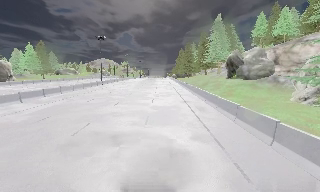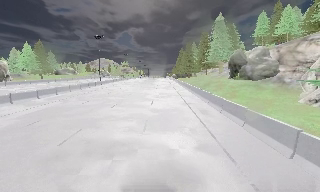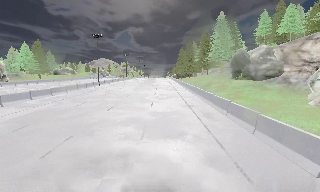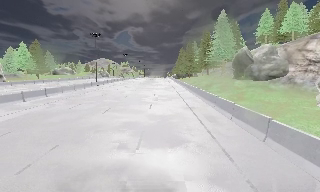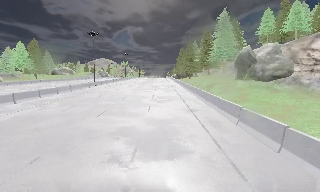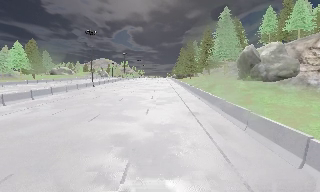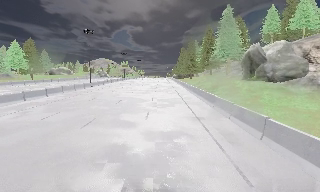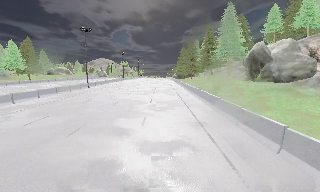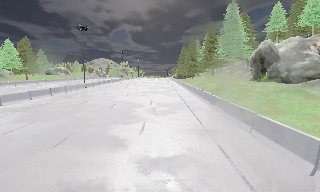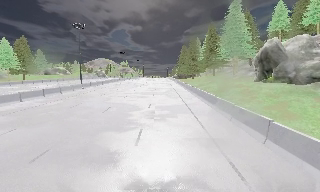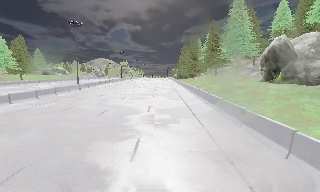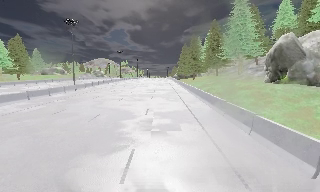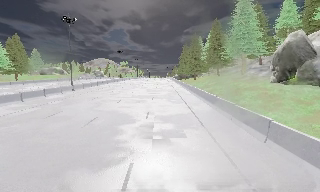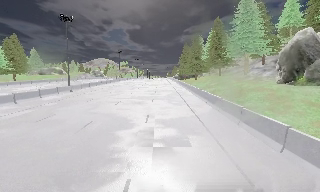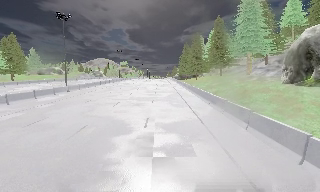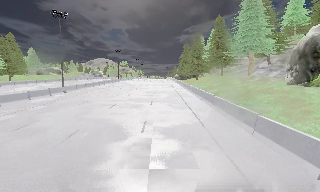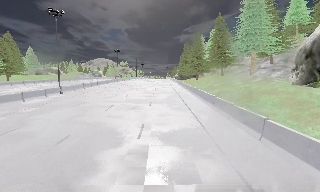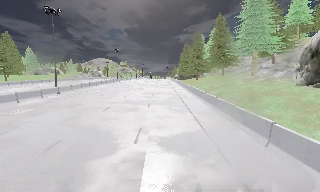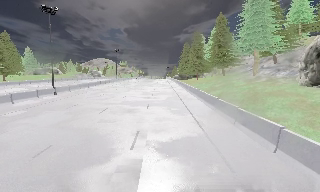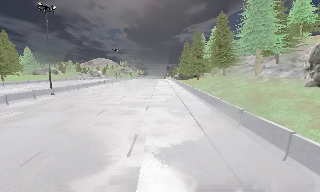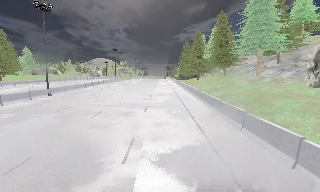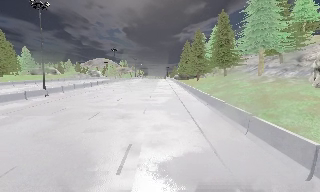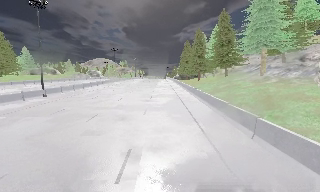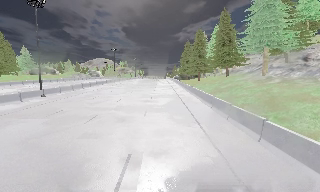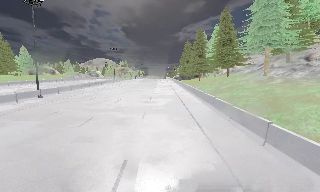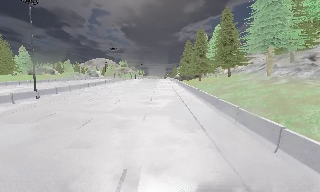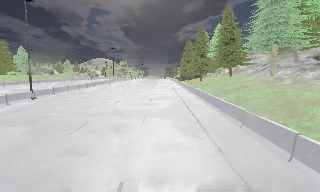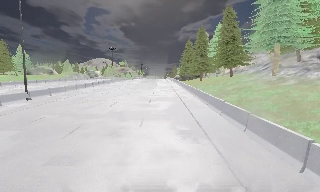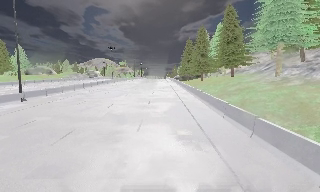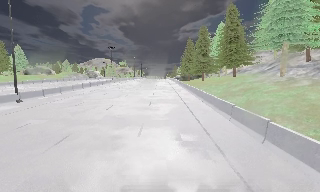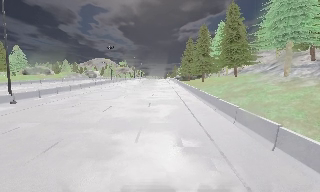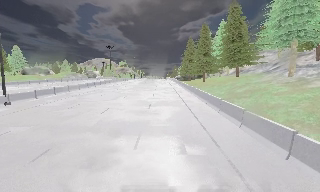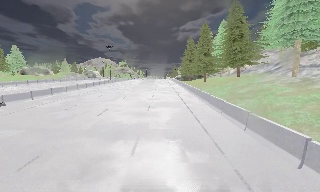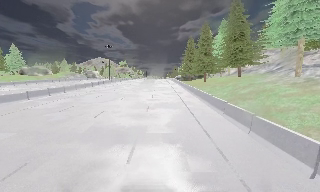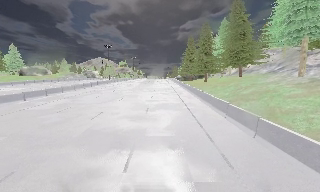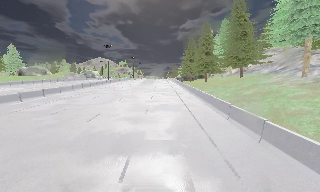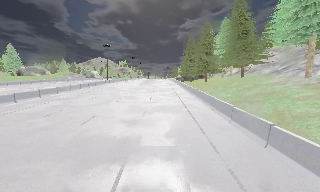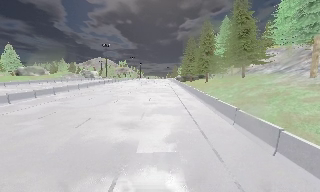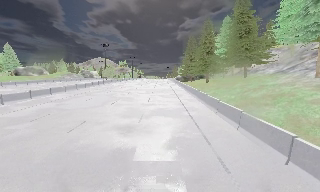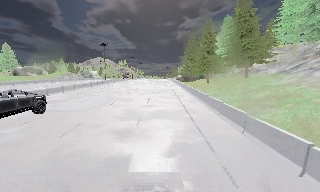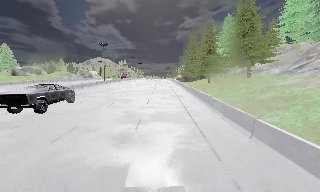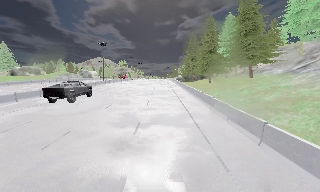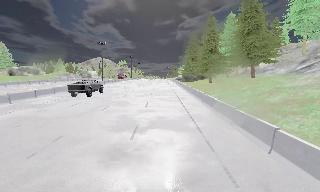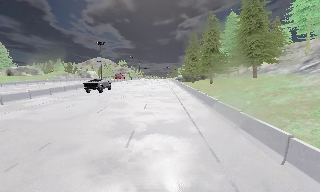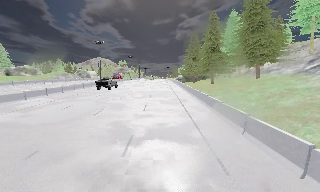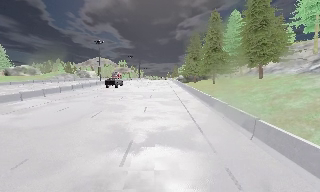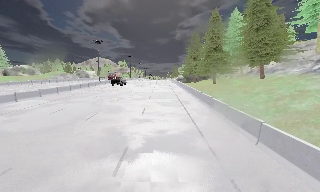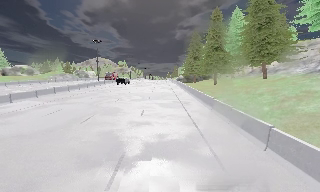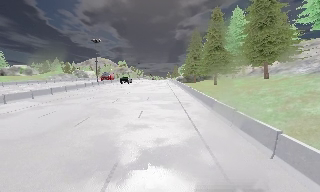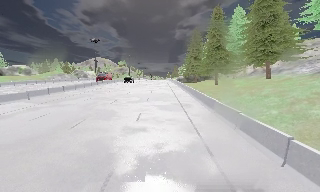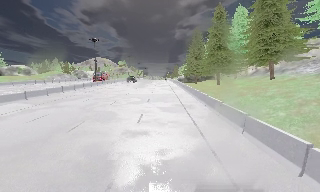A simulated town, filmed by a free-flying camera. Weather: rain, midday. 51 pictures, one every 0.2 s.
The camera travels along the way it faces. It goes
forward.
0.0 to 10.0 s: The camera travels forward, about 35 m, so what stands in front looms larger. It loses speed.
The film runs forward here.
